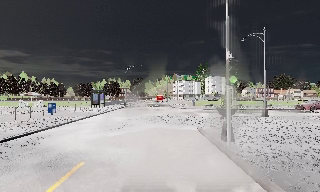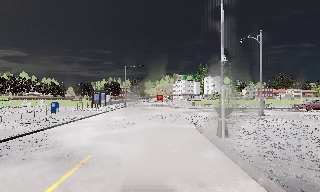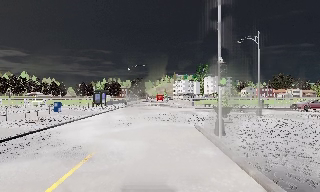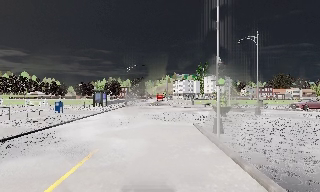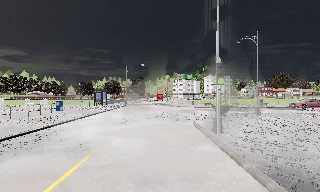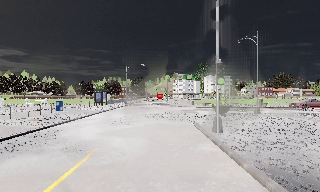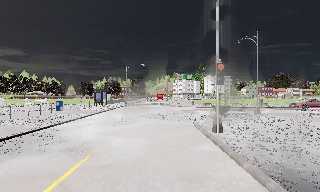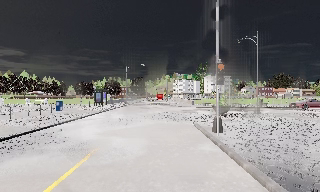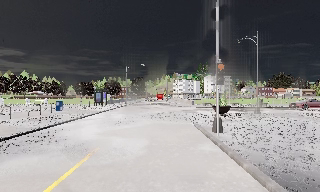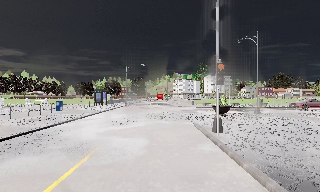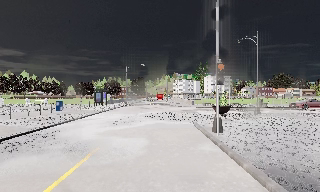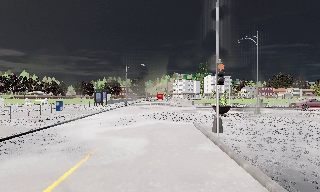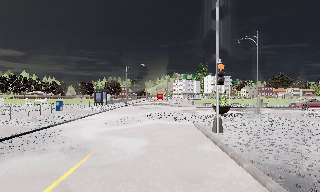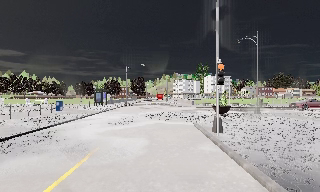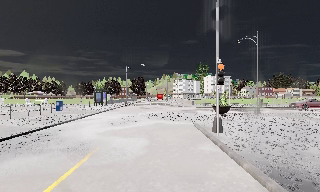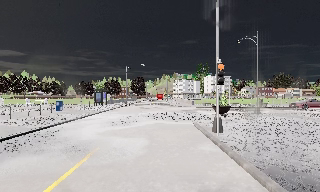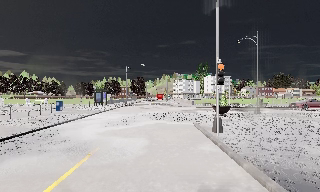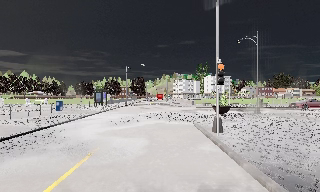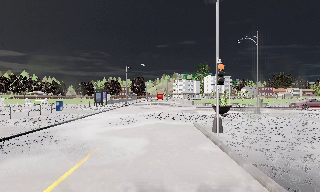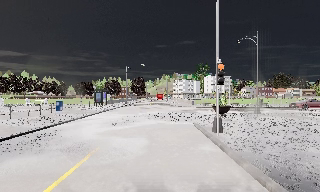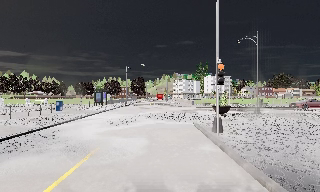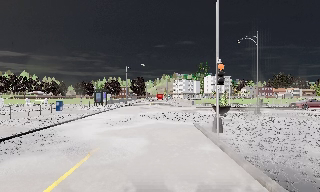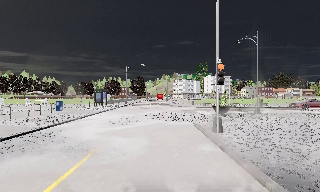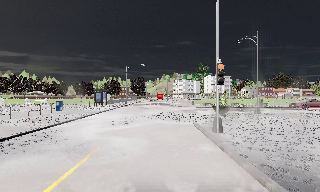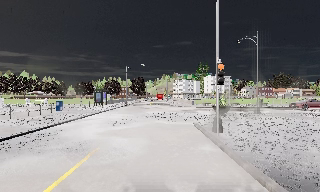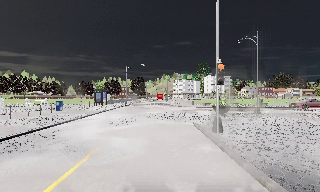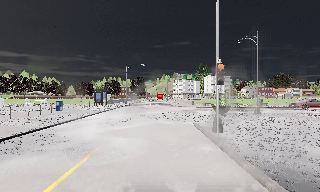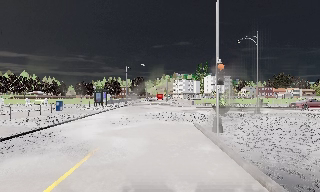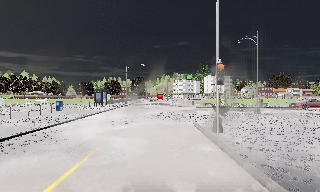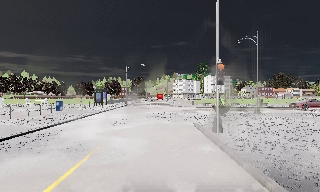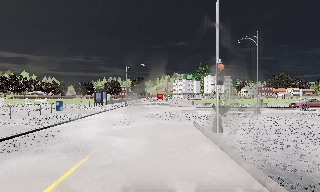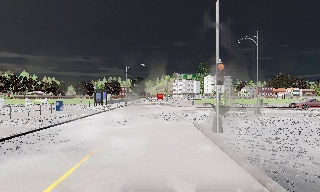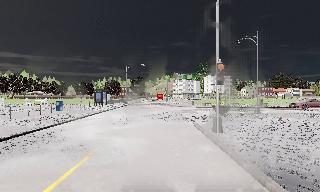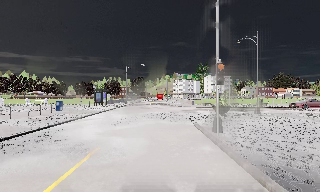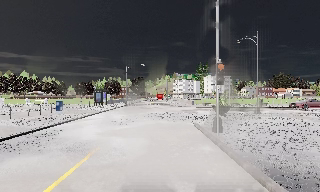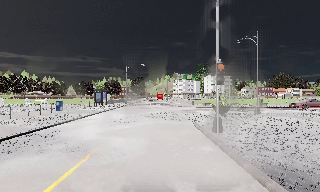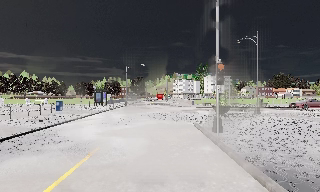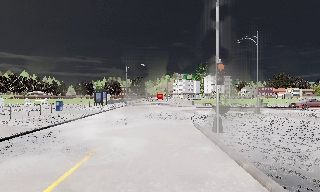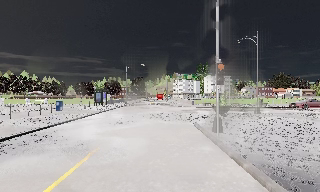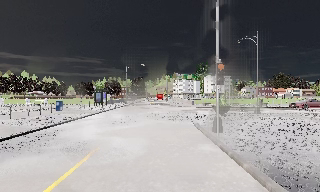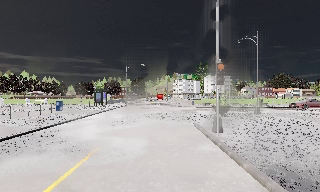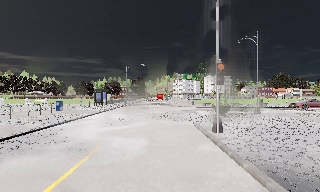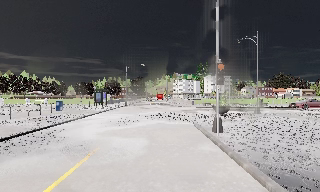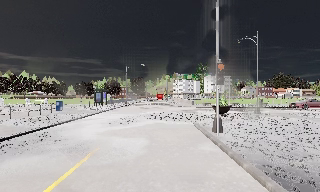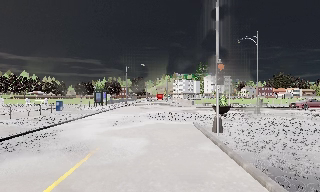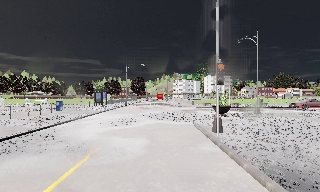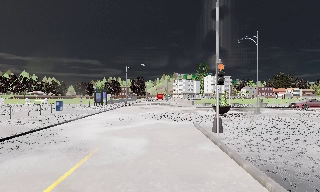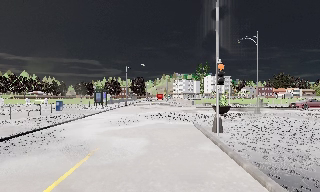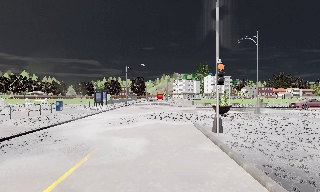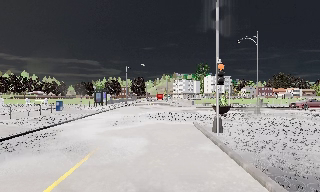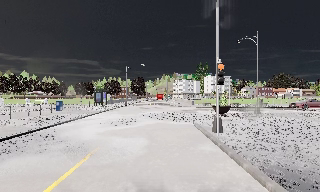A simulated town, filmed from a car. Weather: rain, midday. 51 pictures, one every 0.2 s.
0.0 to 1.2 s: The camera travels backward, about 1 m, so what stands in front gets smaller. It loses speed.
1.2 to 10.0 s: The camera keeps its place and its aim.
The film runs backward here.
